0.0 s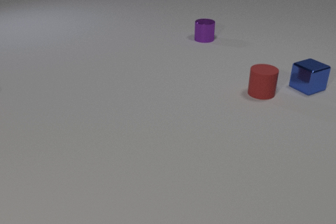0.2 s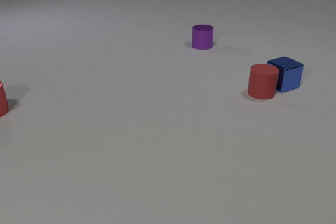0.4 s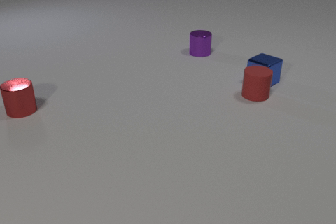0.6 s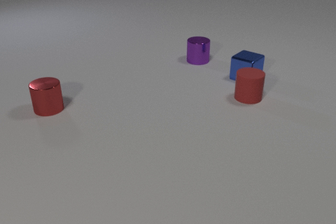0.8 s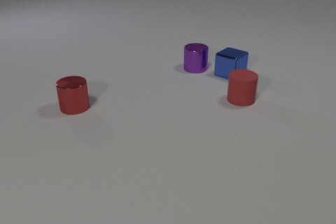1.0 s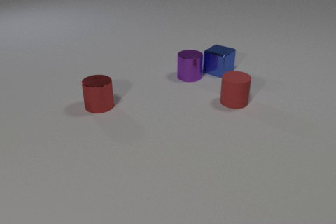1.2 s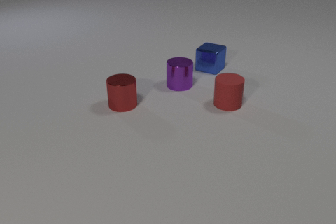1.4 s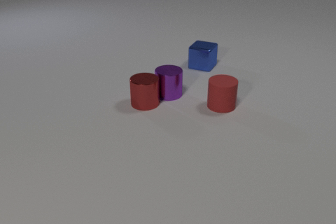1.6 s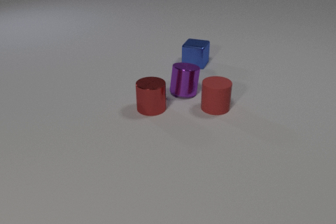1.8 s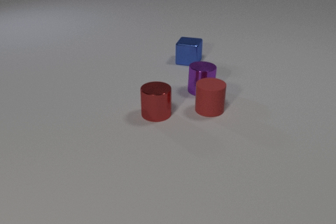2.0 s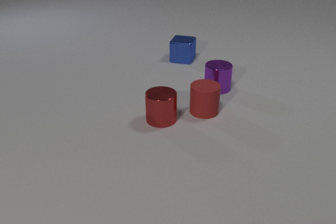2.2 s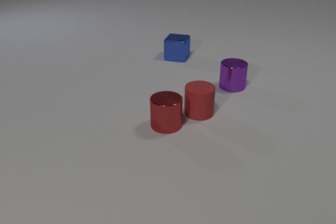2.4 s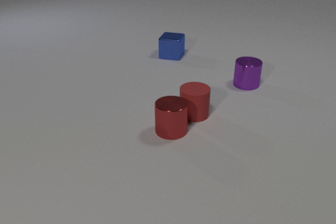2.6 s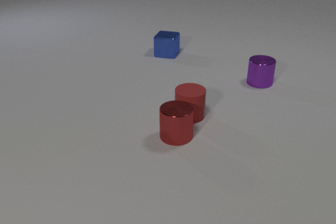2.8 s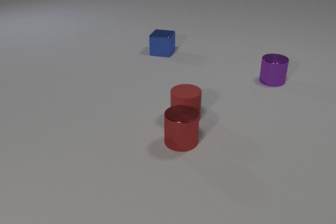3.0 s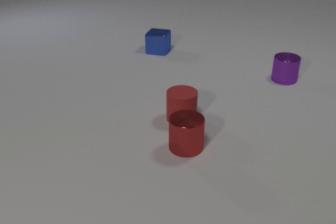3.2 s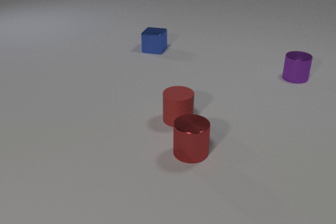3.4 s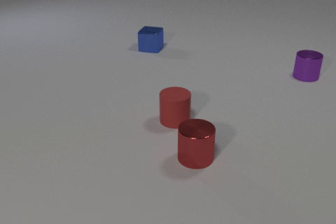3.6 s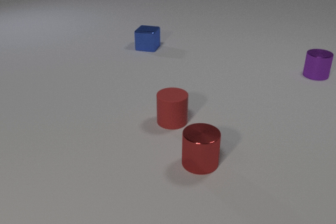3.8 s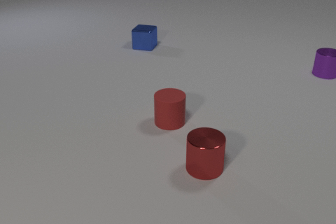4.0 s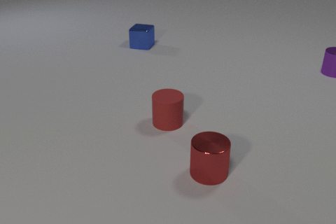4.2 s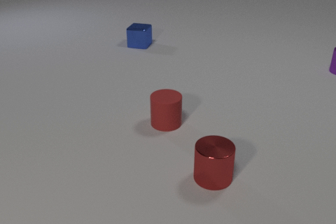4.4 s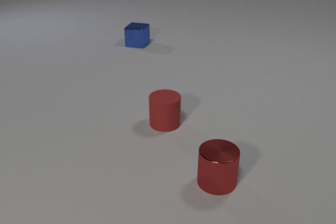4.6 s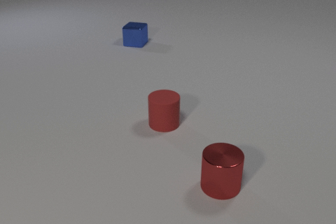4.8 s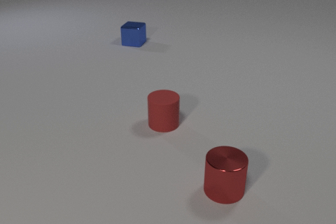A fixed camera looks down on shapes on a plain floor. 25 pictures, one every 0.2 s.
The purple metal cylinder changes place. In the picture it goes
to the right.
The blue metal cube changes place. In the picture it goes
to the left.
0.0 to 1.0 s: The purple metal cylinder slides toward the camera. The blue metal cube slides to the left, spins so that its near face slides to the right, counterclockwise seen from above. The red metal cylinder comes in at the left edge, slides to the right. The red rubber cylinder slides to the left and toward the camera. The blue metal cube and the red rubber cylinder collide. The purple metal cylinder and the blue metal cube collide.
1.0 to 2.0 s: The purple metal cylinder slides to the right and toward the camera. The blue metal cube slides to the left and away from the camera, spins so that its near face slides to the right, counterclockwise seen from above. The red metal cylinder slides to the right and toward the camera. The red rubber cylinder slides to the left and toward the camera. The purple metal cylinder and the red metal cylinder collide.
2.0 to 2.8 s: The purple metal cylinder slides to the right and away from the camera. The blue metal cube slides to the left and away from the camera. The red metal cylinder slides toward the camera and to the right. The red rubber cylinder slides to the left and toward the camera.
2.8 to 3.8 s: The purple metal cylinder slides to the right and away from the camera. The blue metal cube slides to the left and away from the camera. The red metal cylinder slides toward the camera and to the right. The red rubber cylinder slides to the left and toward the camera.
3.8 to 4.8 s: The purple metal cylinder slides to the right and away from the camera, leaves at the right edge. The blue metal cube slides away from the camera and to the left. The red metal cylinder slides toward the camera and to the right.
What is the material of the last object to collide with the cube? metal.
How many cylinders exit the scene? 1.
What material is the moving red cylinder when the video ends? metal.
